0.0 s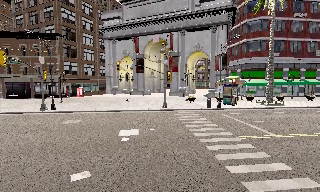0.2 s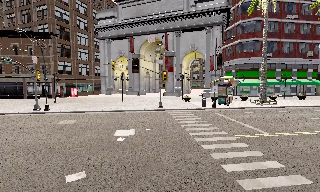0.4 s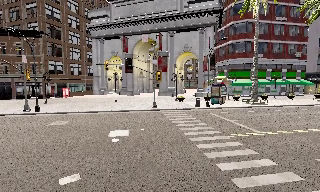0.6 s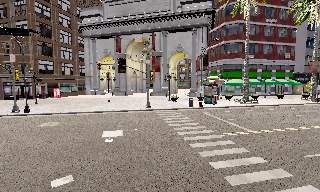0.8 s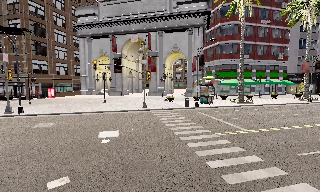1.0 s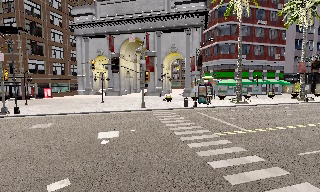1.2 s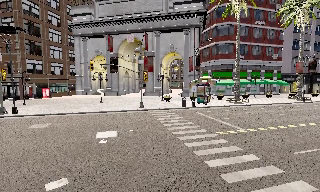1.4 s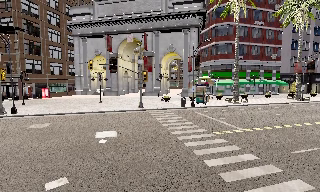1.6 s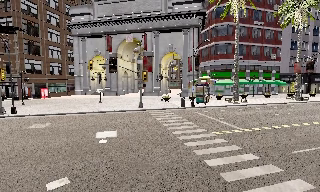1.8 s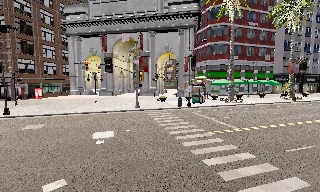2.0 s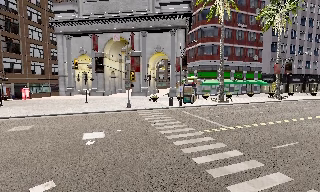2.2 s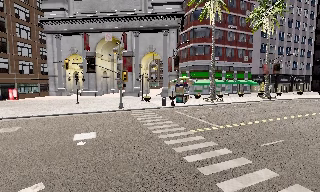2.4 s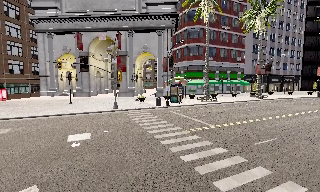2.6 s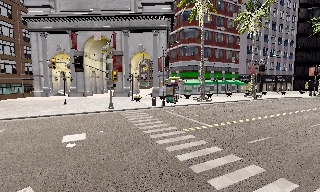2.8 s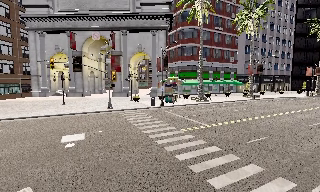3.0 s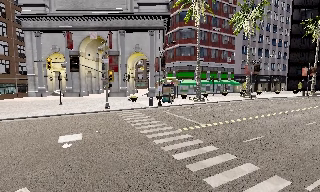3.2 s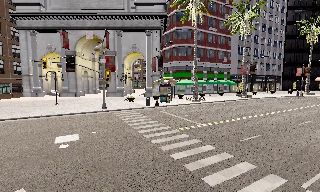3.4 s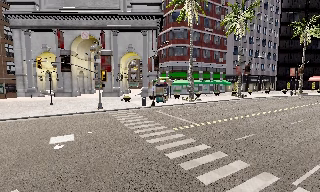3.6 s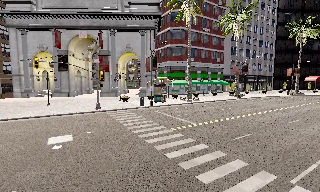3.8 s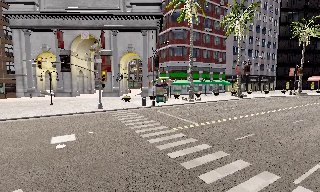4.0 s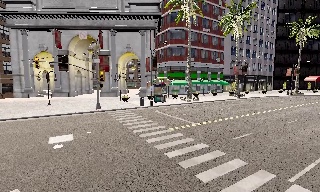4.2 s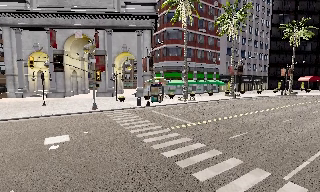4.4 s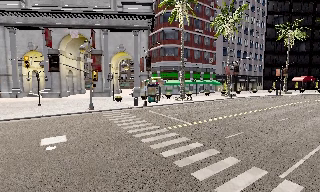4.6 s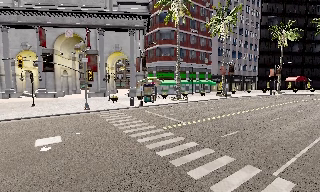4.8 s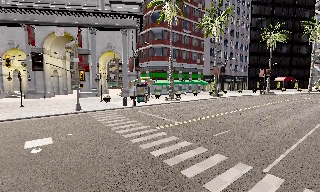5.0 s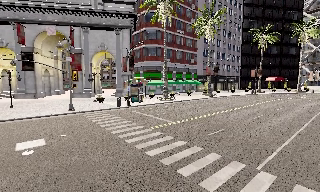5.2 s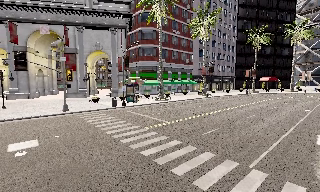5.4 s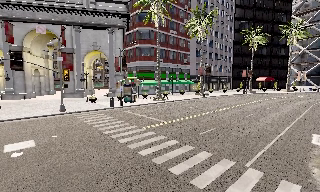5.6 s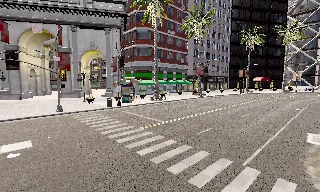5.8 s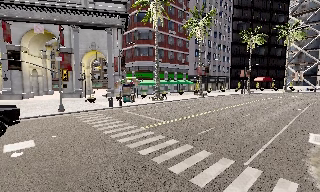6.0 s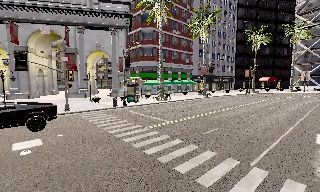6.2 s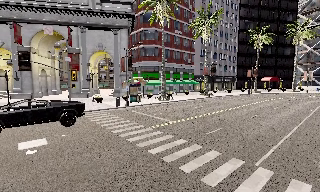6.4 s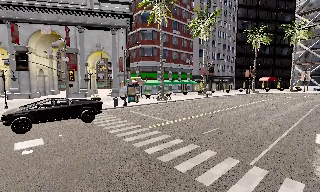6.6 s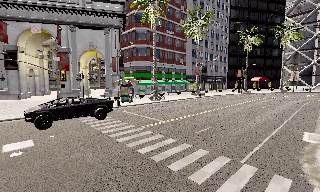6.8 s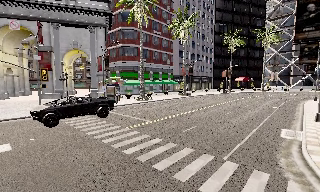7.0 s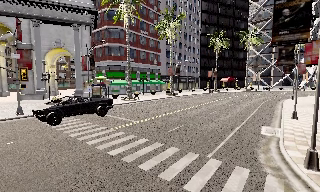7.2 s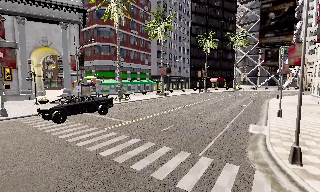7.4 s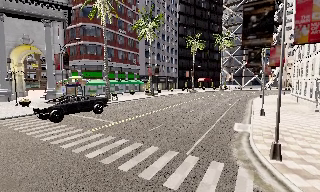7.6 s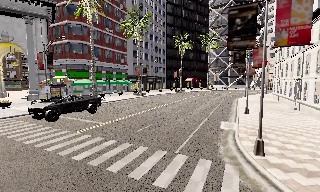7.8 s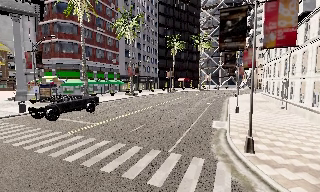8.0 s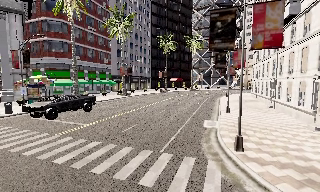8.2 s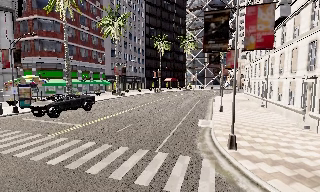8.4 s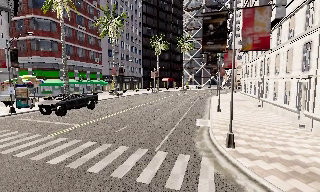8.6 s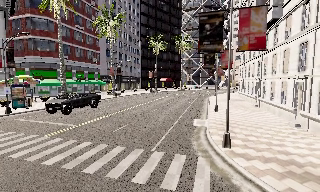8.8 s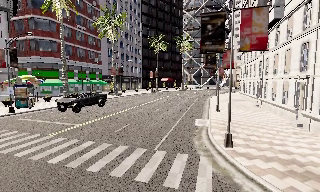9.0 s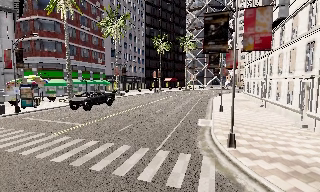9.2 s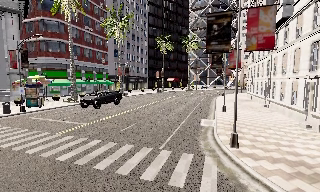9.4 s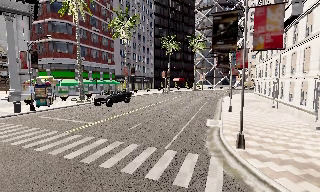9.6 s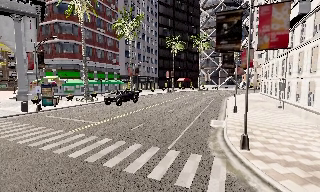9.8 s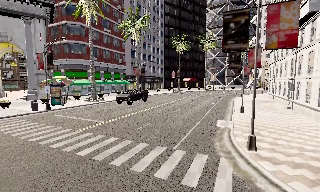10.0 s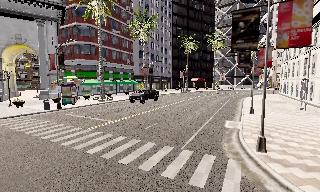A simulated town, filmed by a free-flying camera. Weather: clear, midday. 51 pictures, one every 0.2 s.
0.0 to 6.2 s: The camera swings to its right by about 35 degrees, and the scene slides to the left. It travels to its left and backward, about 1 m.
6.2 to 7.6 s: The scene slides to the left, as the camera pans about 25 degrees to its right.
7.6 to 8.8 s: The camera shifts only a little, or ends up much as it began.
8.8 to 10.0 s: The camera swings to its left by about 10 degrees, and the scene slides to the right.
The film runs backward here.
